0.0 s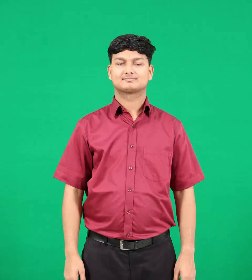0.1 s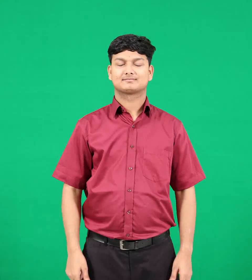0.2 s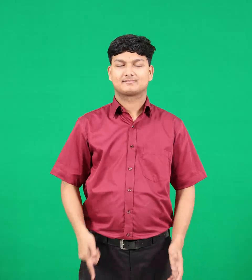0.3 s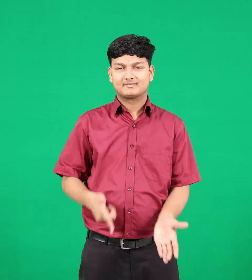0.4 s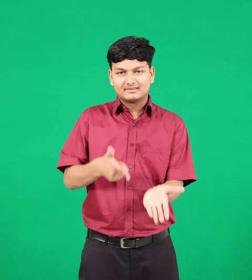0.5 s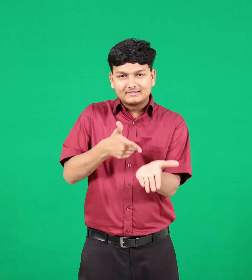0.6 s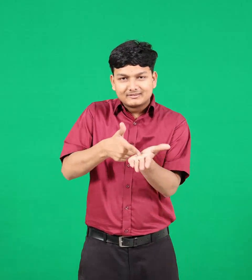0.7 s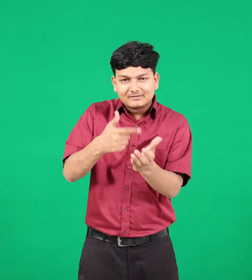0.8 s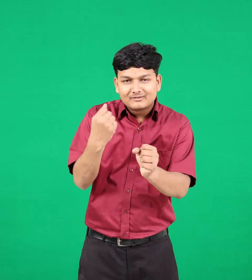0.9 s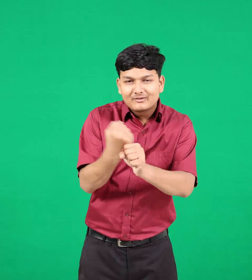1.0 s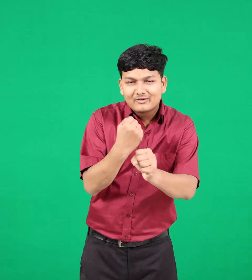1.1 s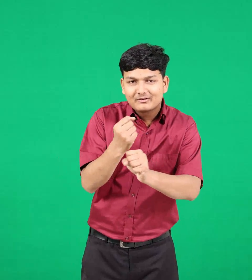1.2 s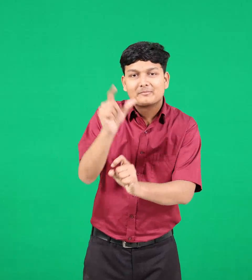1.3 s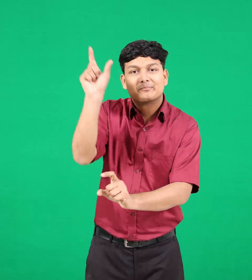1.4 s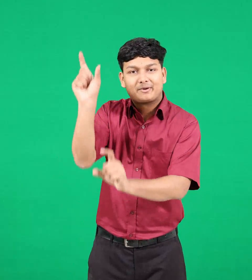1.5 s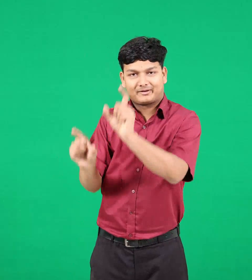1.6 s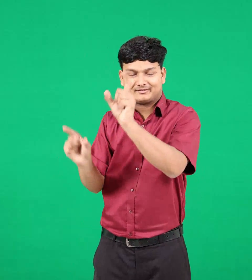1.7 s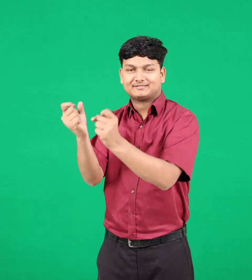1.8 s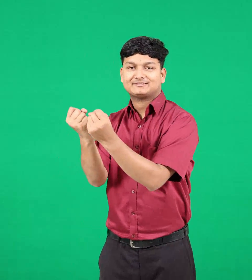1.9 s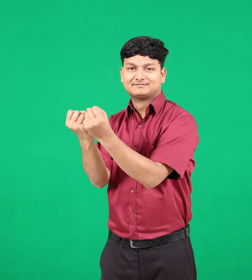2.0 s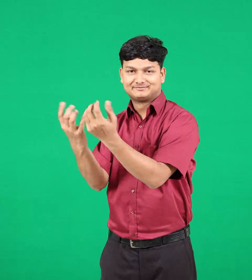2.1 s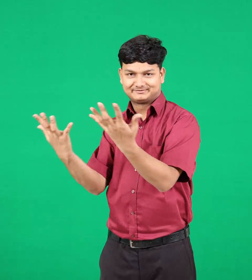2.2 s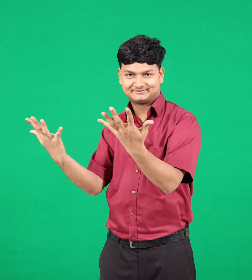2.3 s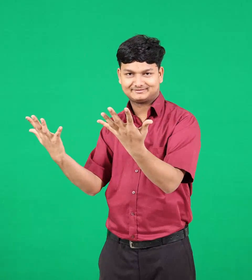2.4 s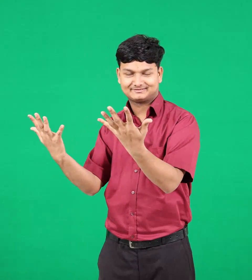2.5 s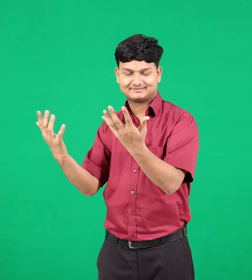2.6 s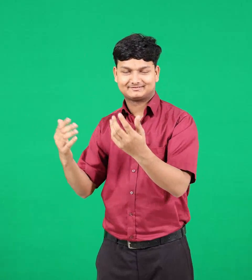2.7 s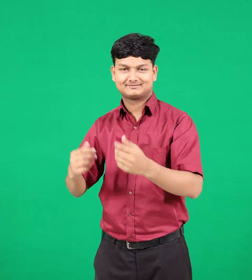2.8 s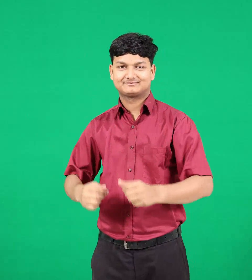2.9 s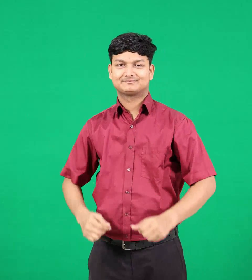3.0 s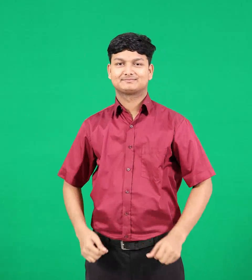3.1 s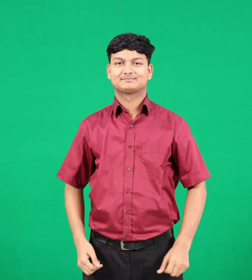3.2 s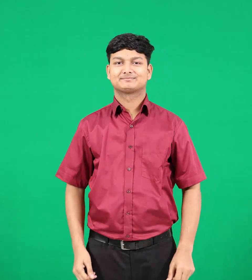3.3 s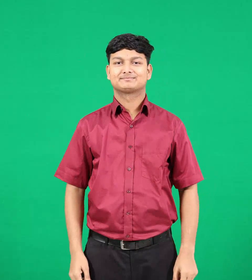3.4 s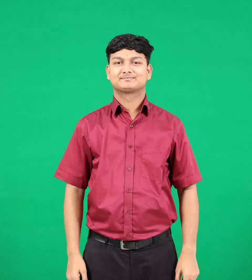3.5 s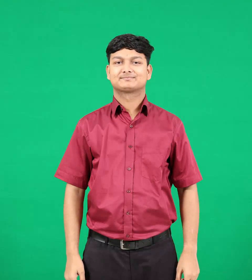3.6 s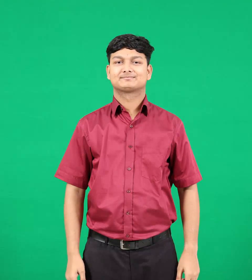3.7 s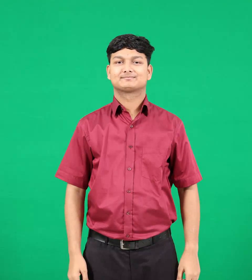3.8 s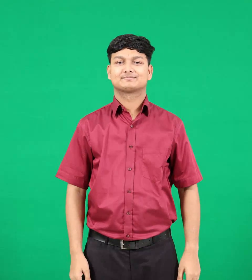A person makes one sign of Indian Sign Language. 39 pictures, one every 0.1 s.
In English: farmers
